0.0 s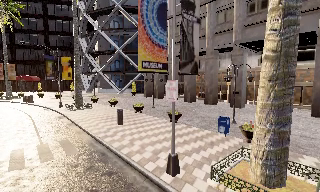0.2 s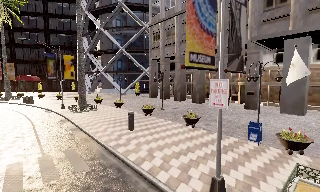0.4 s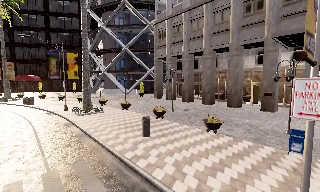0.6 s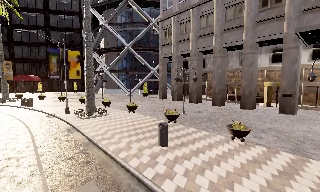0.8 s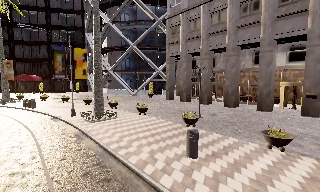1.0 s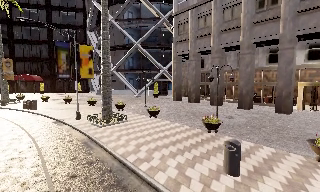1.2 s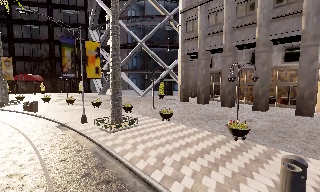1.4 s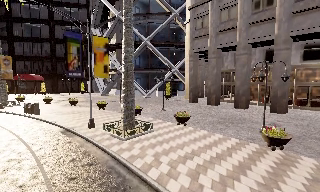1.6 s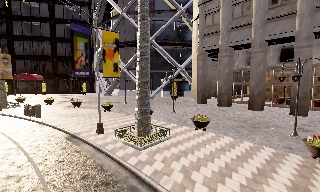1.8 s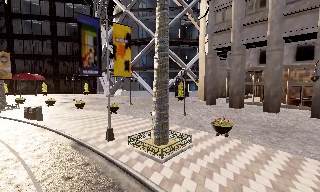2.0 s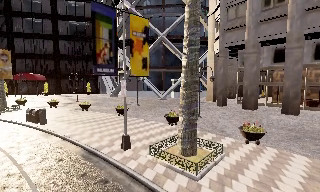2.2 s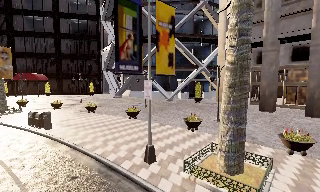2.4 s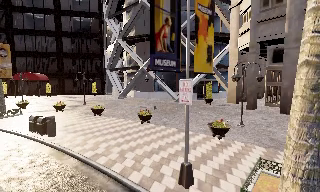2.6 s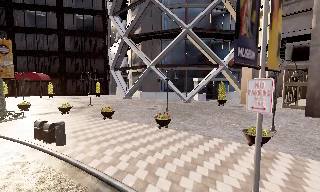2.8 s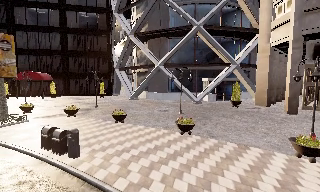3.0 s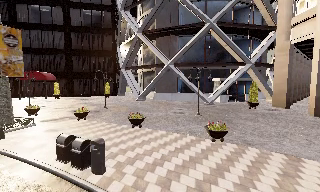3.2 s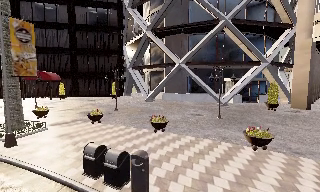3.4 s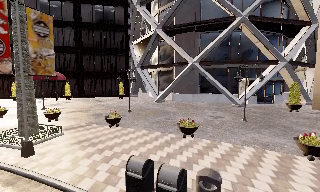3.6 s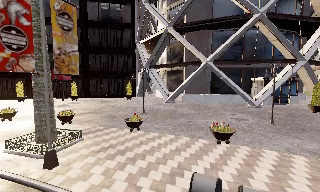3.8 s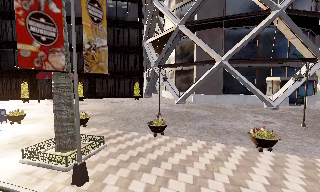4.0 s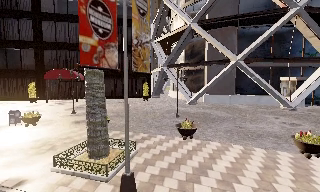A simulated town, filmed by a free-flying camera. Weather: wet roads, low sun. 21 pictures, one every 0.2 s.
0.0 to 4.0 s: The camera travels to its left and forward, about 35 m, so close, fixed things drift to the right.
The film runs forward here.
